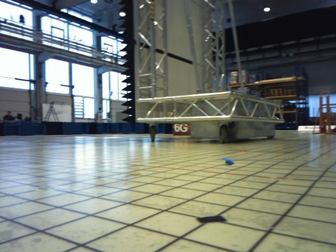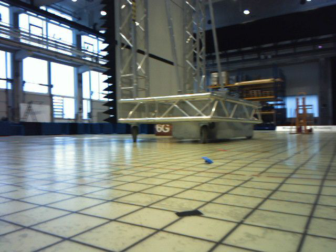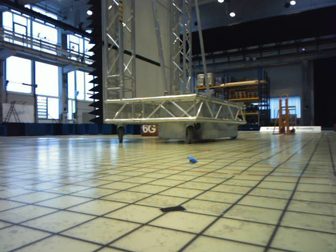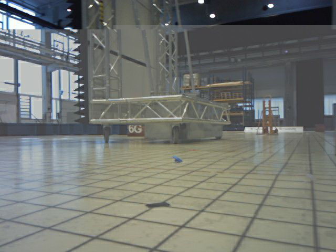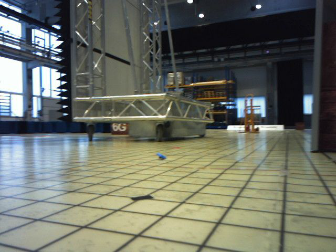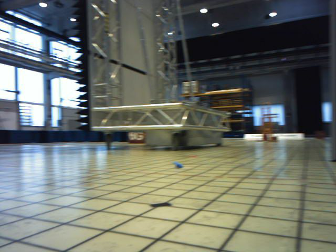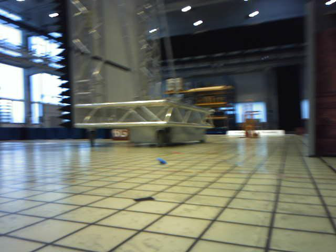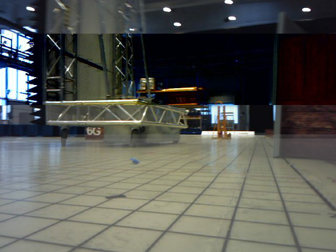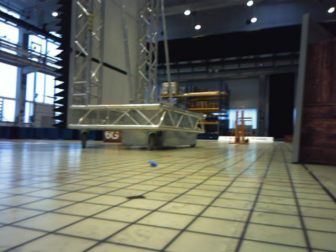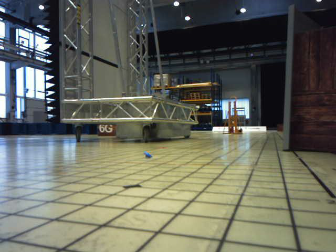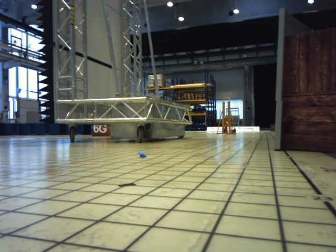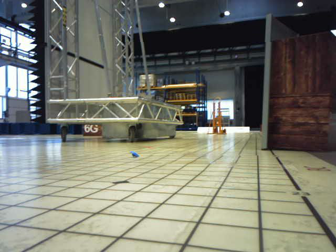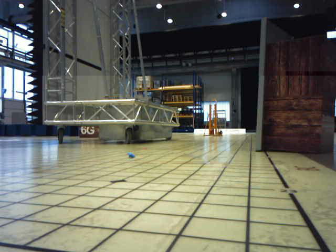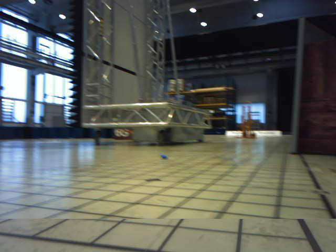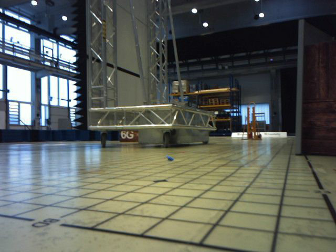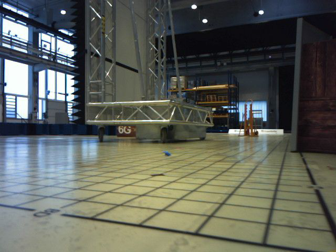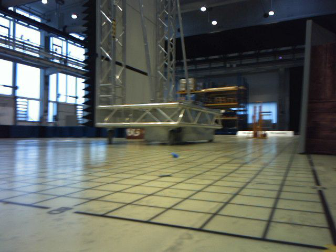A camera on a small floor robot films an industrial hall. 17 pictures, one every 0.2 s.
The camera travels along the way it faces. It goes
backward.
0.0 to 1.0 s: The camera swings to its right by about 10 degrees, and the scene slides to the left. It travels backward, about 0.2 m, so what stands in front gets smaller.
1.0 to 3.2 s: The camera travels backward, about 0.4 m, so what stands in front gets smaller.
The film runs backward here.
